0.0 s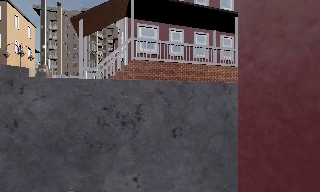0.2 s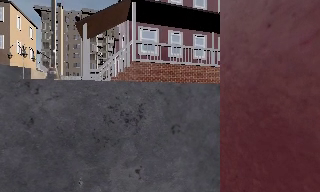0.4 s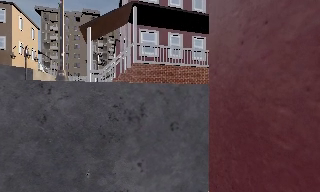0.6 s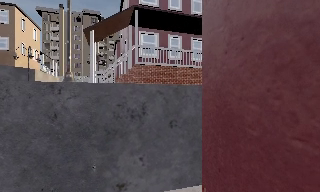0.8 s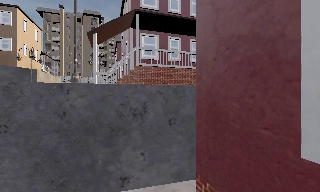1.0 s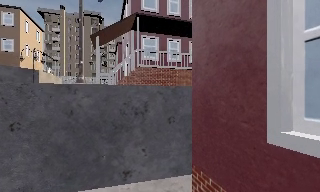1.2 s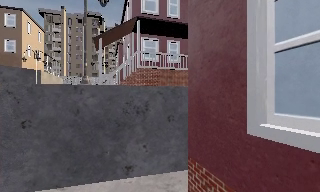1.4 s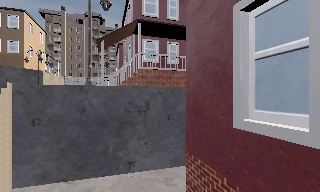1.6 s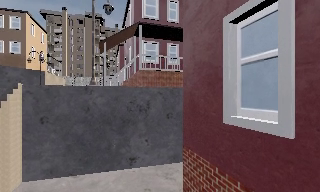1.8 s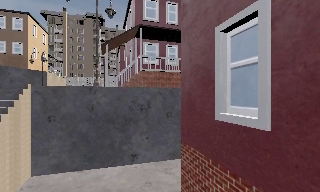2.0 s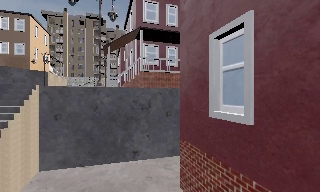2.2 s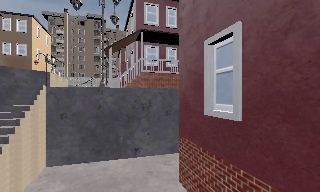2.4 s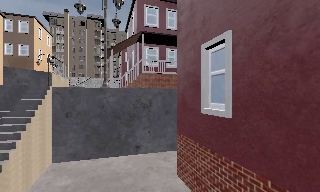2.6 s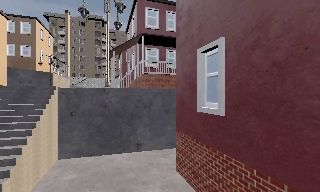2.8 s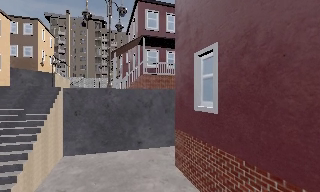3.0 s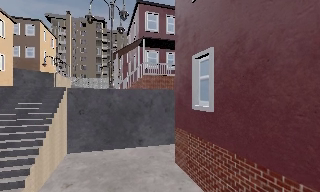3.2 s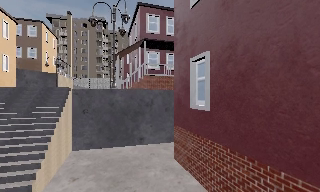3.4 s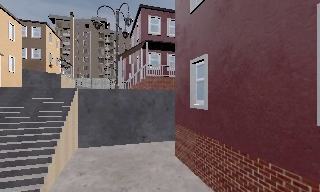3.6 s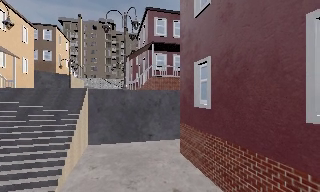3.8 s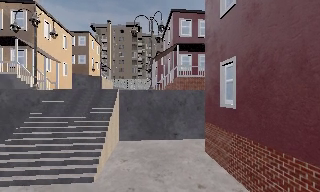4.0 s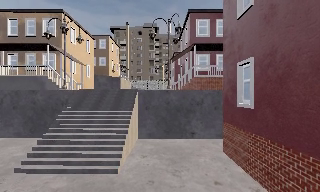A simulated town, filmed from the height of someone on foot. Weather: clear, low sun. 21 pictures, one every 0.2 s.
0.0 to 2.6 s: The camera travels backward, about 4 m, so what stands in front gets smaller.
2.6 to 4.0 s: The scene slides to the right, as the camera pans about 20 degrees to its left. It travels backward, about 2.5 m, so what stands in front gets smaller.
The film runs backward here.
